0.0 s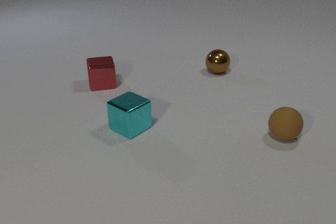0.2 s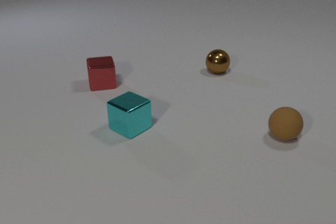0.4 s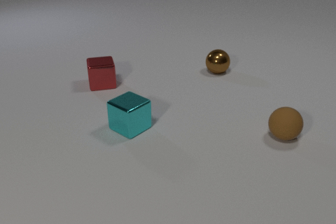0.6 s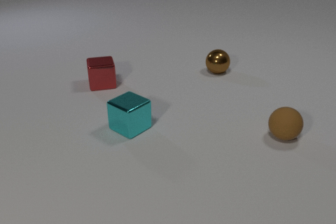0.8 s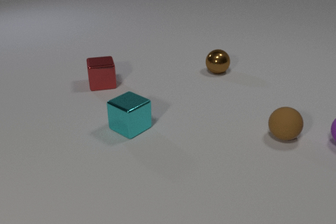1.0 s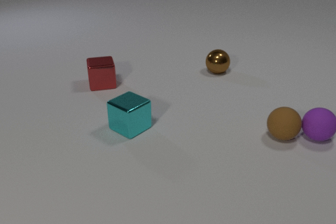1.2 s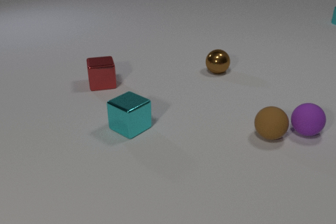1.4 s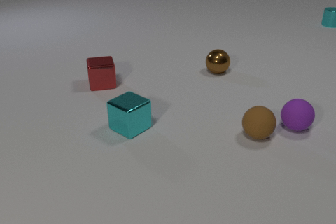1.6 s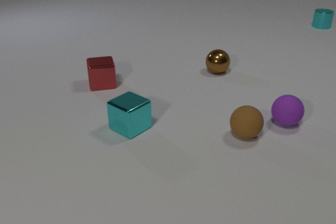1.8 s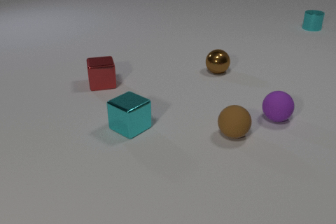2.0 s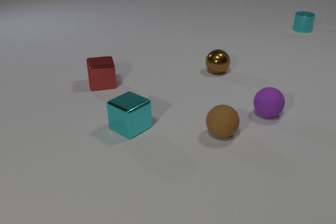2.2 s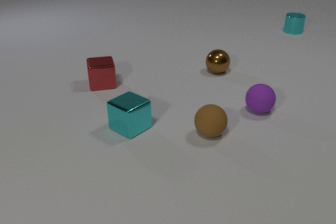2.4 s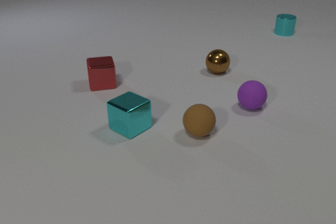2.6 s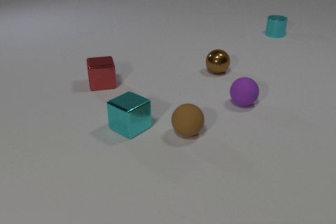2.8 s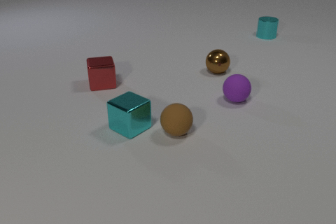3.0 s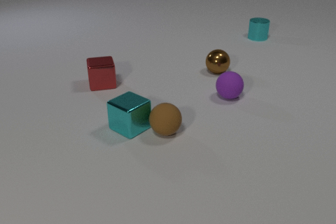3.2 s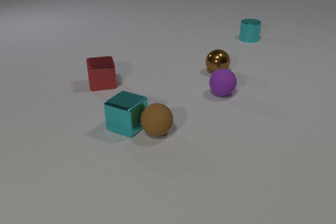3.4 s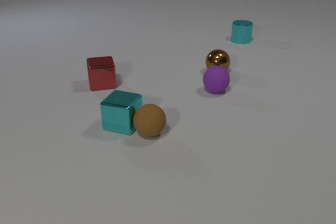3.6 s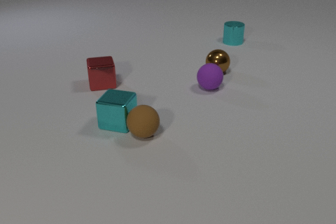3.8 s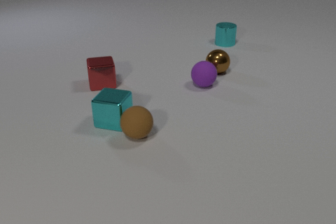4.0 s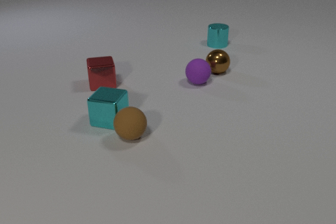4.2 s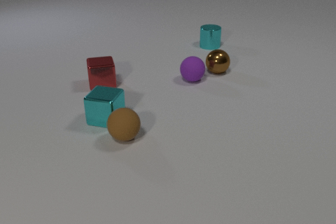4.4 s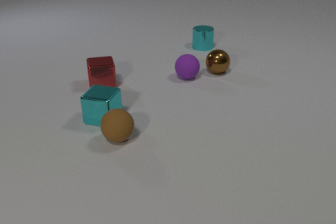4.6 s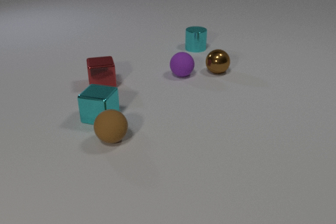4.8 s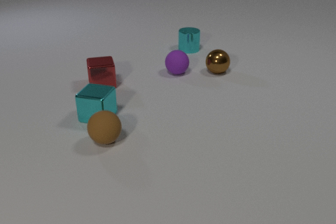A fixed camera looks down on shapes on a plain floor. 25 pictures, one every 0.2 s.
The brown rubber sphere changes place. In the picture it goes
to the left.
0.0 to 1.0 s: The purple rubber sphere comes in at the right edge, rolls to the left. The purple rubber sphere and the brown rubber sphere collide.
1.0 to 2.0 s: The purple rubber sphere rolls to the left and away from the camera. The brown rubber sphere rolls to the left. The cyan metal cylinder comes in at the right edge, slides toward the camera and to the left.
2.0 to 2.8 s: The purple rubber sphere rolls to the left and away from the camera. The brown rubber sphere rolls to the left. The cyan metal cylinder slides to the left and toward the camera.
2.8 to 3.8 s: The purple rubber sphere rolls to the left and away from the camera. The brown rubber sphere rolls to the left. The cyan metal cube slides to the left and away from the camera, spins counterclockwise seen from above by about 30 degrees, its near face sliding to the right. The cyan metal cylinder slides to the left and toward the camera. The brown rubber sphere and the cyan metal cube collide.
3.8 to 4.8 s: The purple rubber sphere rolls away from the camera and to the left. The brown rubber sphere rolls to the left. The cyan metal cube slides to the left and away from the camera. The cyan metal cylinder slides to the left and toward the camera.
What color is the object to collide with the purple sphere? brown.
Are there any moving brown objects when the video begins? no.
What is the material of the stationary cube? metal.
